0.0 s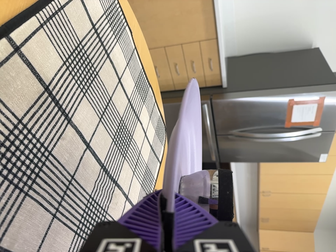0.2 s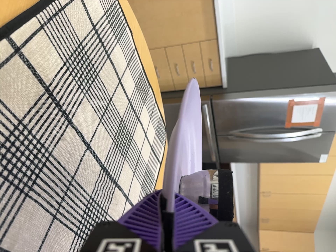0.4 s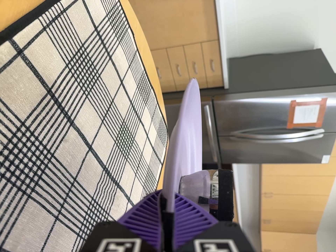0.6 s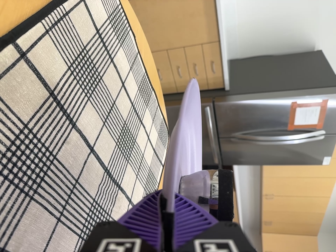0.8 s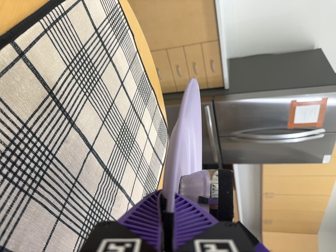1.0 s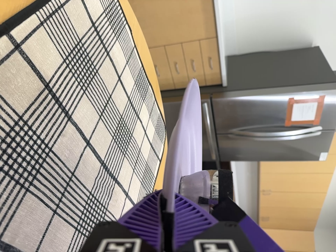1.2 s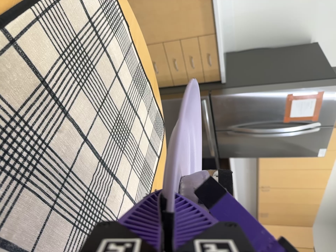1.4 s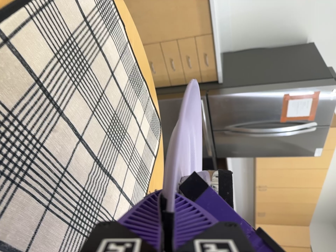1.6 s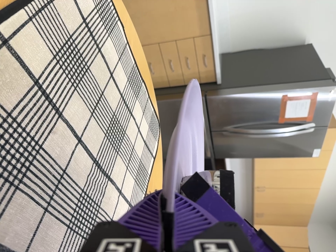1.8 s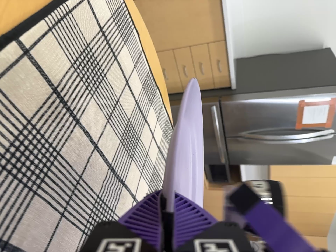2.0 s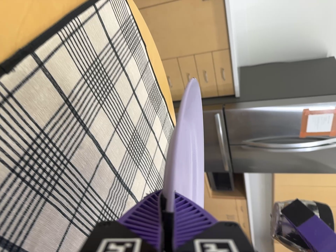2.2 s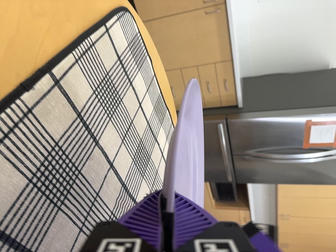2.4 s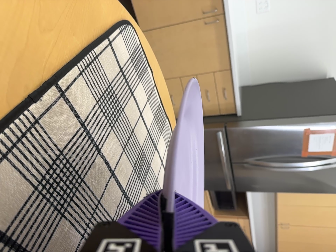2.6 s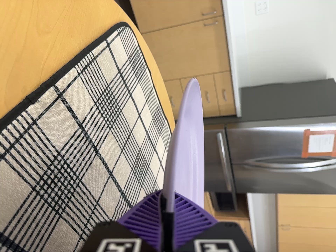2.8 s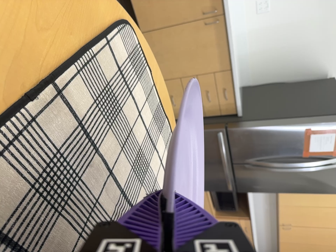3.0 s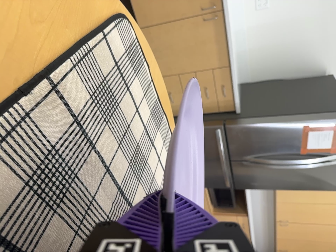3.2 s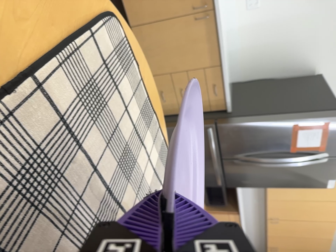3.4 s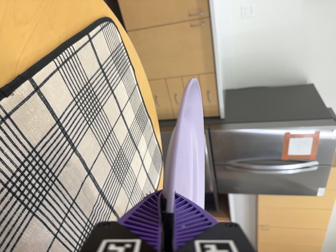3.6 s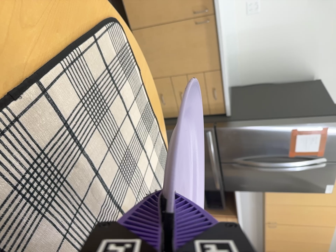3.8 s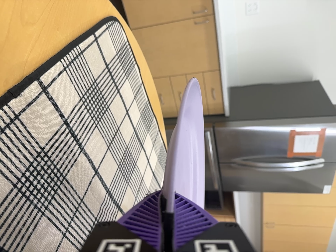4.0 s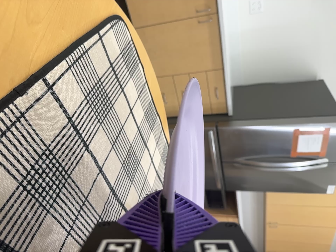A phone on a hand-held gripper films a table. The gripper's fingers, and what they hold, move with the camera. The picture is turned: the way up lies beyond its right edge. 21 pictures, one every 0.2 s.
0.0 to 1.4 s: The camera keeps its place and its aim.
1.4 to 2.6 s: The camera travels backward, about 5 cm, so what stands in front gets smaller.
2.6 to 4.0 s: The camera shifts only a little, or ends up much as it began.
The film runs forward here.
